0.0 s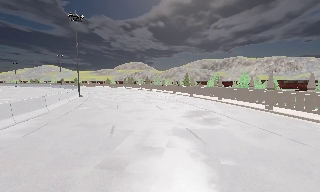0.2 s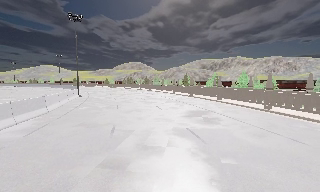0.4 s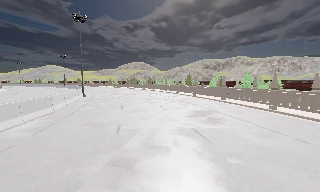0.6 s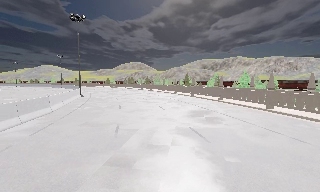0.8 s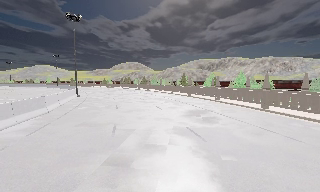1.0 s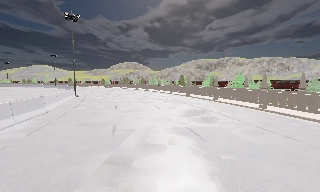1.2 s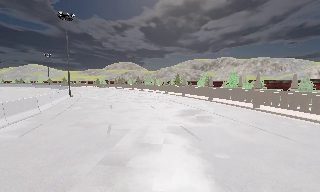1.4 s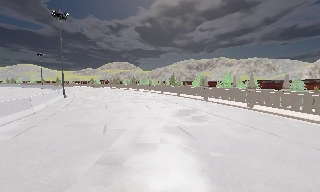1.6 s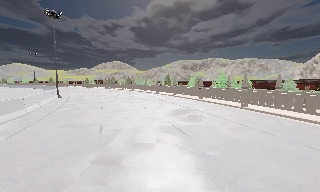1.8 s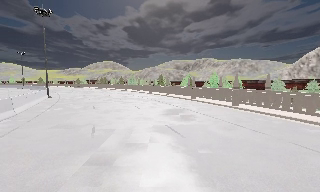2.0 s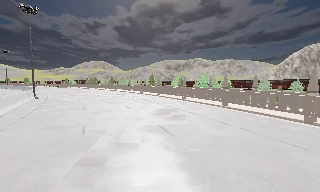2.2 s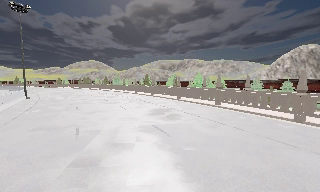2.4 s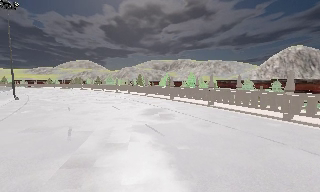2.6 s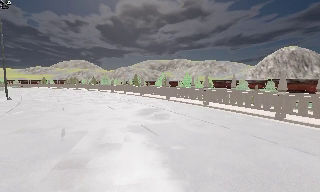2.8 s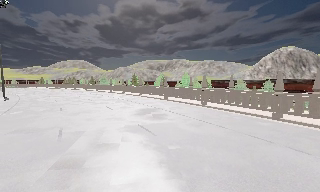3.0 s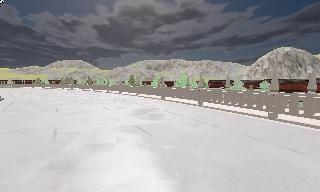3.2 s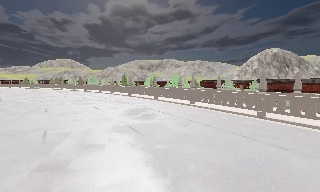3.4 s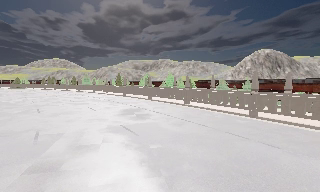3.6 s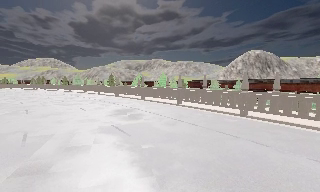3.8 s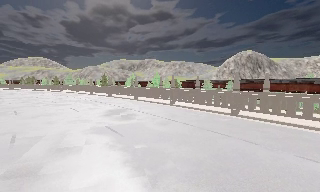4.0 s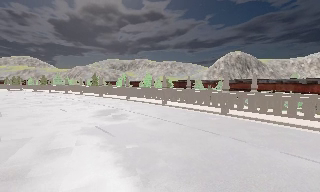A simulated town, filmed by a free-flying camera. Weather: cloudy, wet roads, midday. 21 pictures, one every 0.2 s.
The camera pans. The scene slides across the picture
to the left.
The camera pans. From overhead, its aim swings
clockwise.
0.0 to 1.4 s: The camera shifts only a little, or ends up much as it began.
1.4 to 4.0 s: The scene slides to the left, as the camera pans about 25 degrees to its right.
The film runs backward here.
